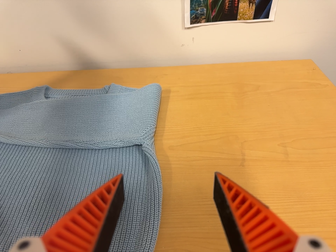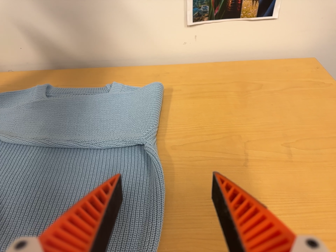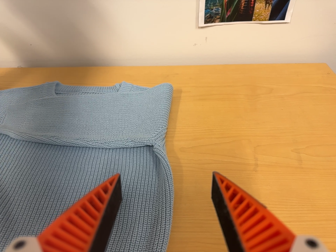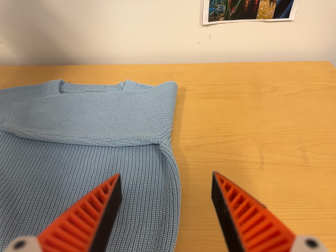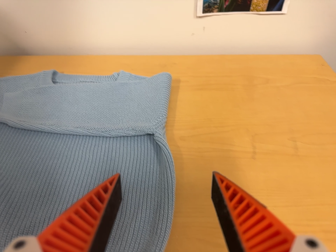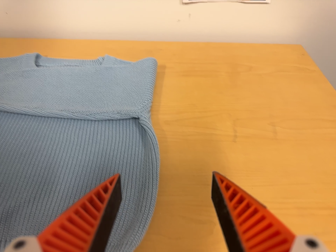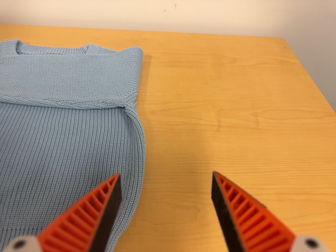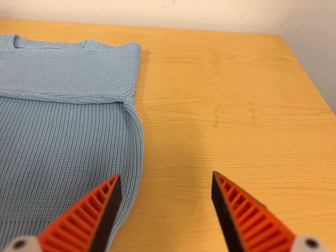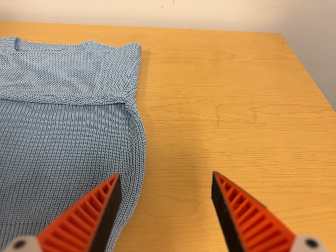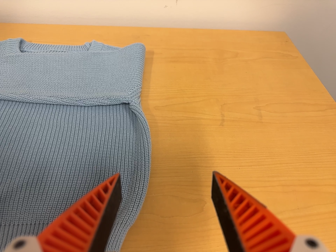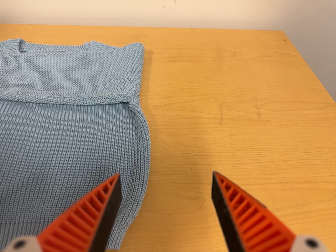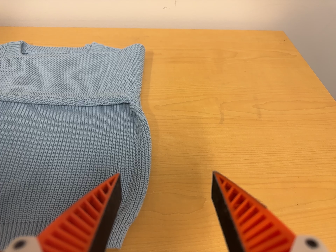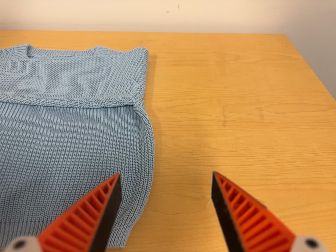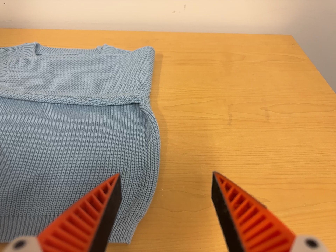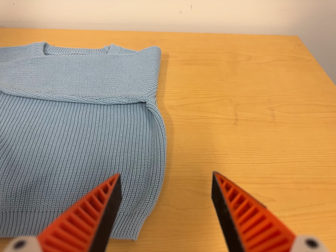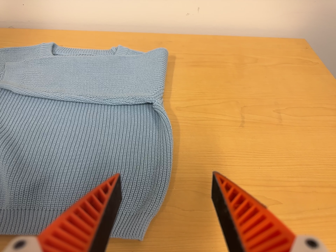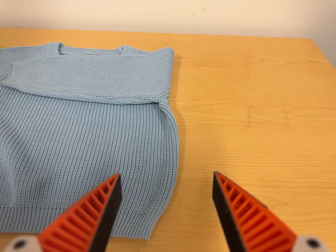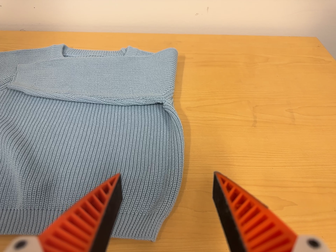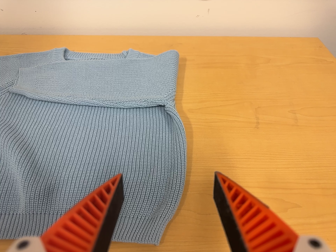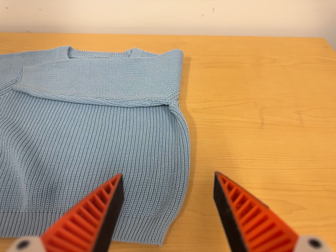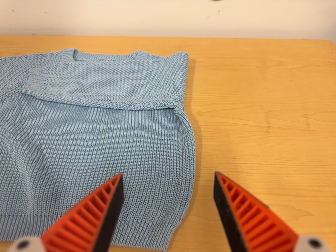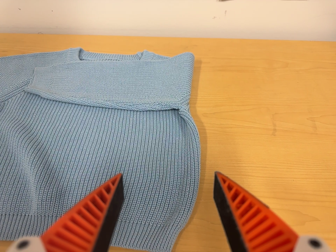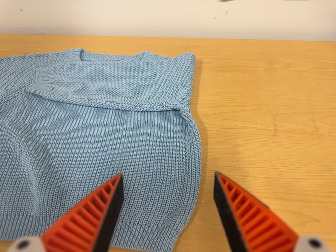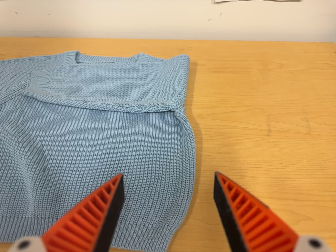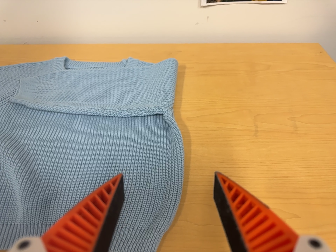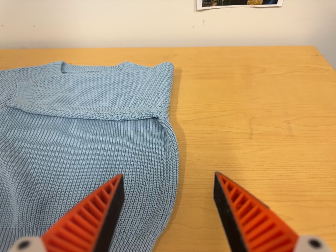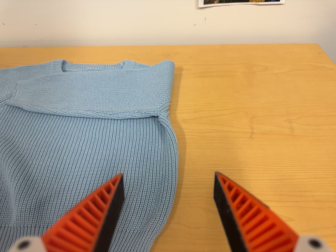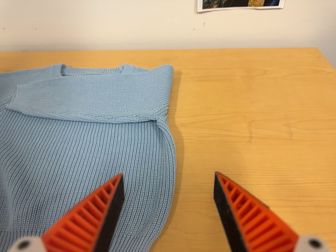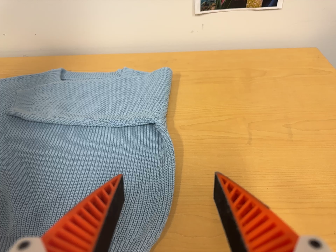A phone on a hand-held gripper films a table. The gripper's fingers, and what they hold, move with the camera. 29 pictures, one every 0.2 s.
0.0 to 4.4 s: The camera travels to its left, about 7 cm, so close, fixed things drift to the right.
4.4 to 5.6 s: The camera travels to its right, about 5 cm, so close, fixed things drift to the left.
The film runs backward here.
